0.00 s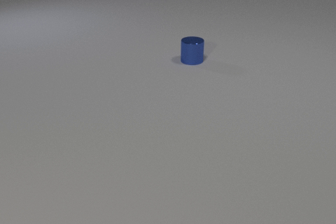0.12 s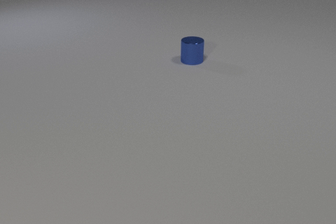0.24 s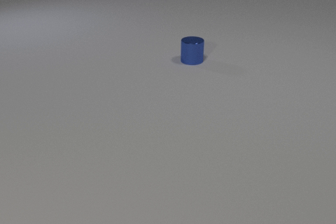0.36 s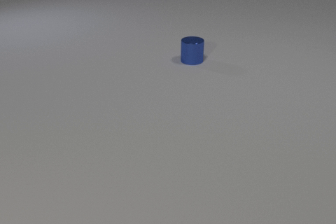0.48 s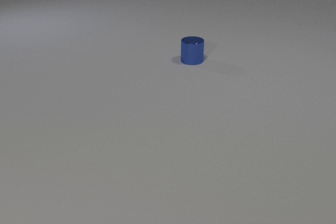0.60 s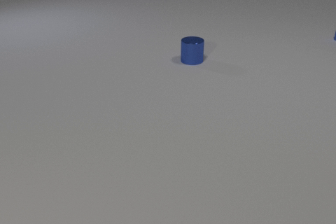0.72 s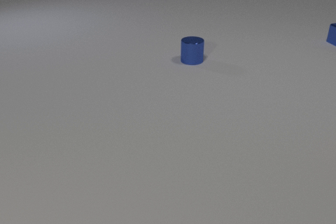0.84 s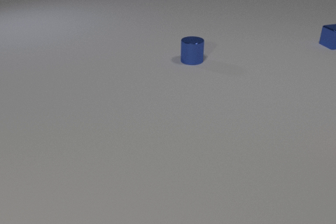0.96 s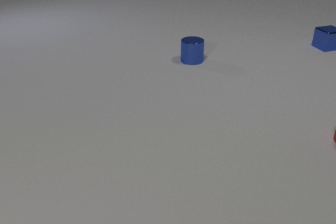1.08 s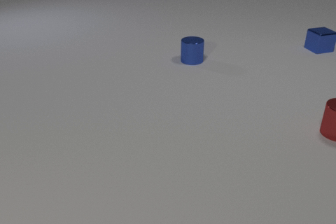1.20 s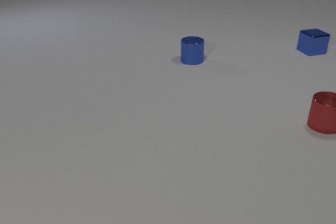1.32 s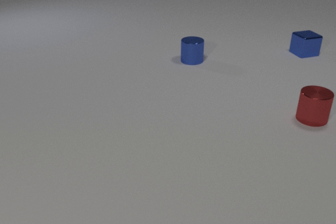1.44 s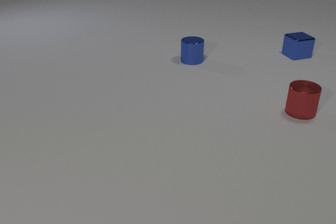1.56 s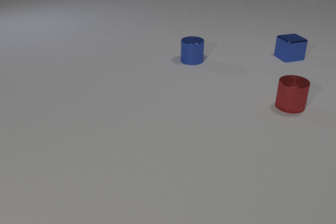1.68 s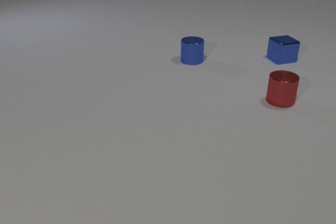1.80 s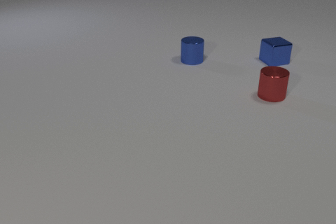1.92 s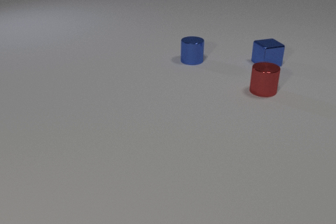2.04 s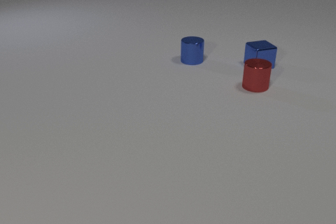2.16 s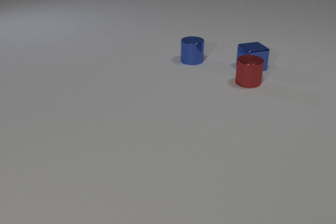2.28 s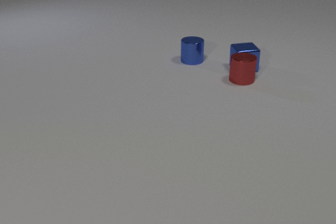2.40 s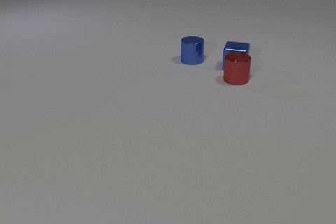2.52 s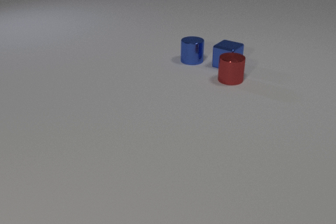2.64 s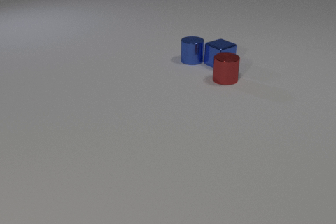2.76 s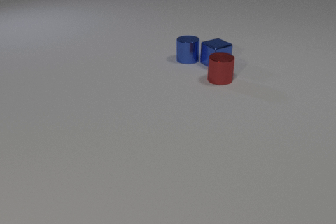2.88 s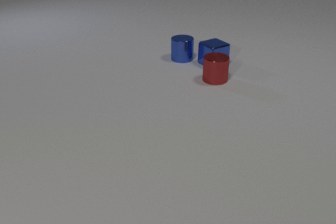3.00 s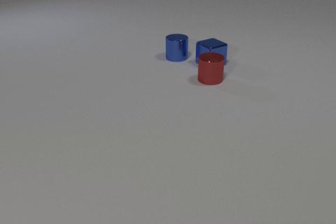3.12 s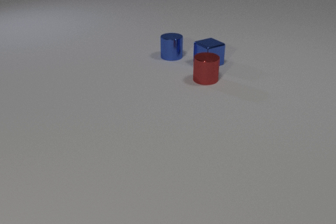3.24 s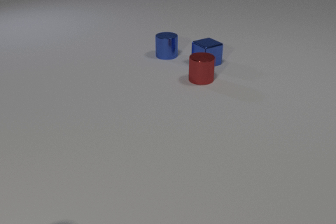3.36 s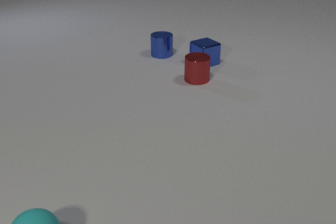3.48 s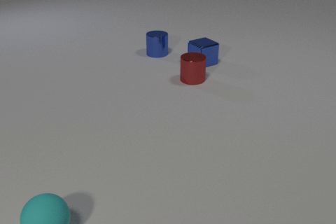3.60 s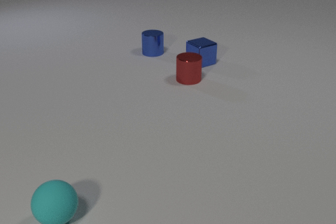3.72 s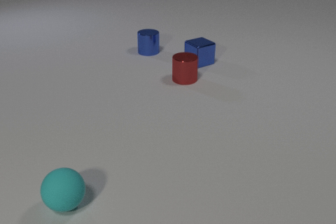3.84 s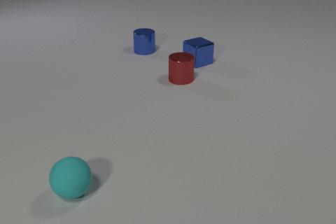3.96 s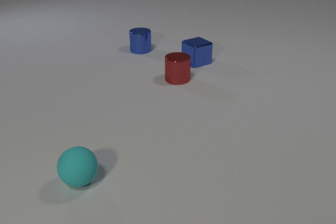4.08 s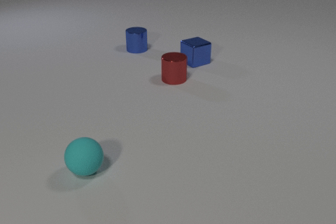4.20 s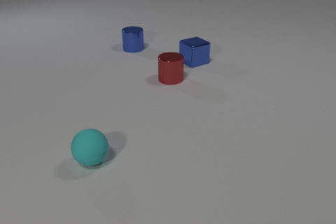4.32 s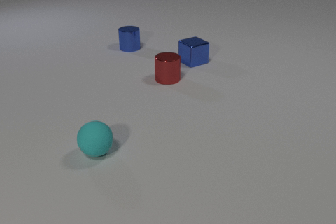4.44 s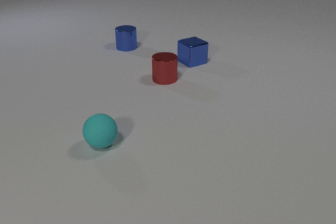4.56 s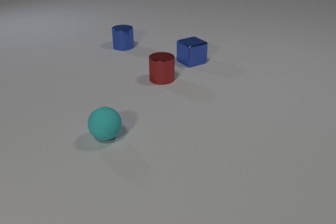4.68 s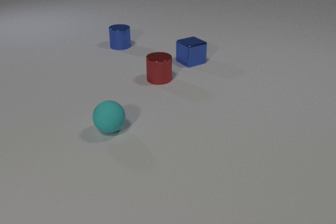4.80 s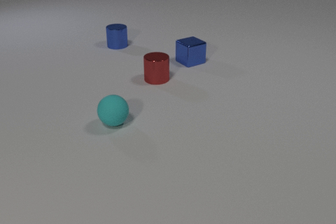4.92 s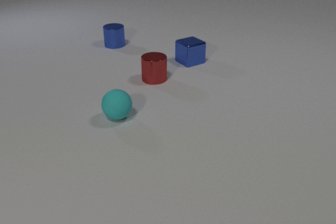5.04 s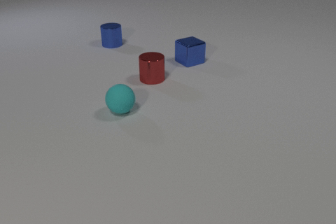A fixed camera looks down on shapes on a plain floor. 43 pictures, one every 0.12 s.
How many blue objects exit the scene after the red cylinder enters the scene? 0.
Are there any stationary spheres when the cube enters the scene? no.
What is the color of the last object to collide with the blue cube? blue.
0.00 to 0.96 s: The blue metal cube comes in at the right edge, slides toward the camera and to the left.
0.96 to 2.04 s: The red metal cylinder slides to the left and away from the camera. The blue metal cube slides toward the camera and to the left.
2.04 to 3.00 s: The red metal cylinder slides to the left. The blue metal cube slides to the left, spins so that its near face slides to the left, clockwise seen from above. The blue metal cylinder slides to the left and away from the camera. The red metal cylinder and the blue metal cube collide. The blue metal cube and the blue metal cylinder collide.
3.00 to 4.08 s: The red metal cylinder slides to the left. The blue metal cube slides to the left. The blue metal cylinder slides to the left and away from the camera. The cyan rubber sphere comes in at the bottom edge, rolls away from the camera and to the right.
4.08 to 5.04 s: The red metal cylinder slides to the left. The blue metal cube slides to the left. The blue metal cylinder slides to the left and away from the camera. The cyan rubber sphere rolls away from the camera.
